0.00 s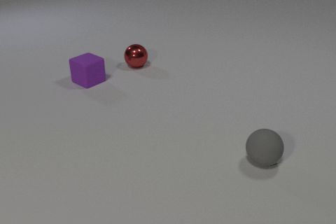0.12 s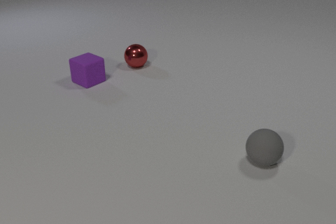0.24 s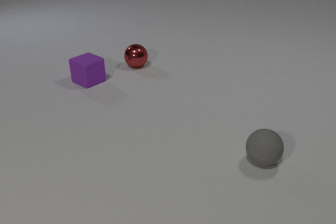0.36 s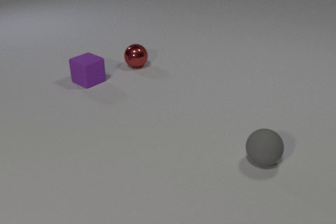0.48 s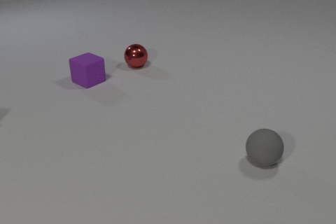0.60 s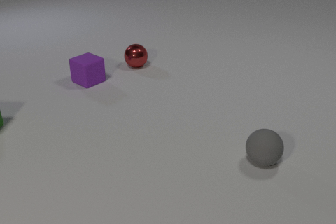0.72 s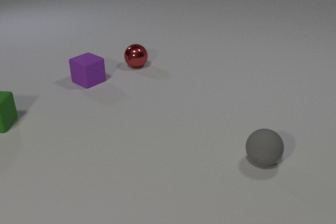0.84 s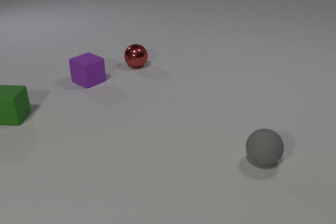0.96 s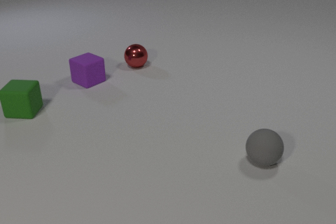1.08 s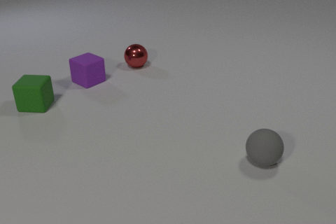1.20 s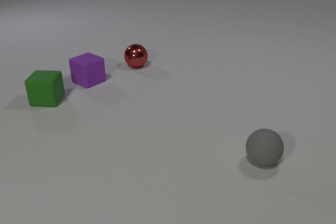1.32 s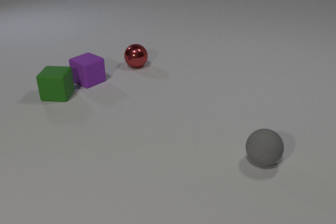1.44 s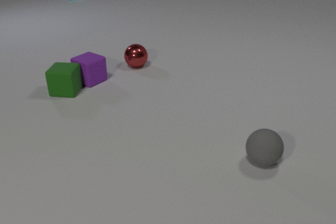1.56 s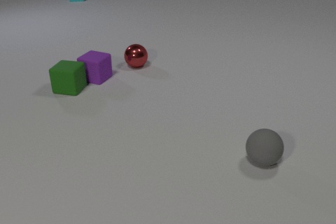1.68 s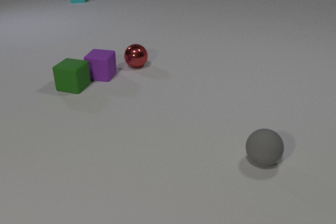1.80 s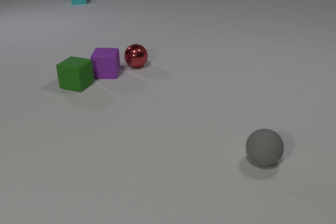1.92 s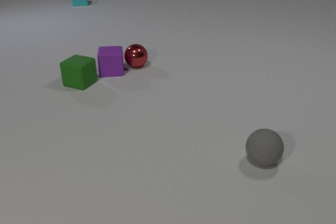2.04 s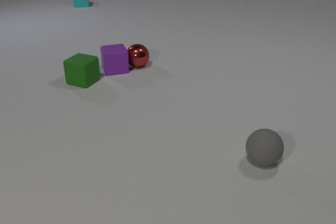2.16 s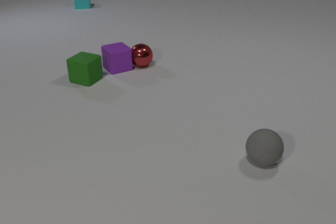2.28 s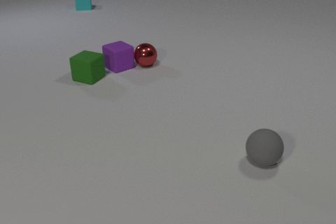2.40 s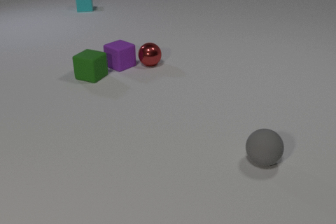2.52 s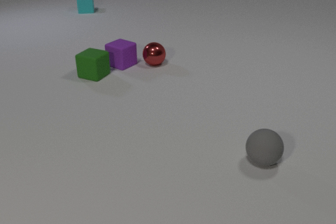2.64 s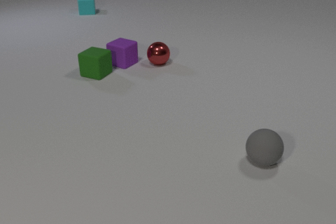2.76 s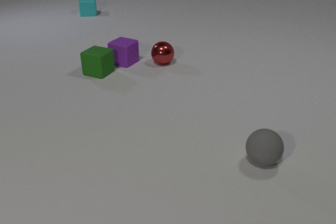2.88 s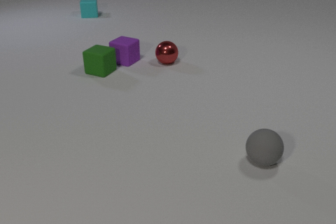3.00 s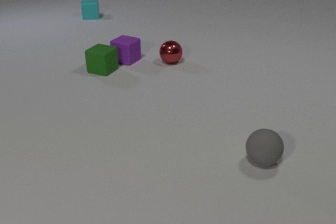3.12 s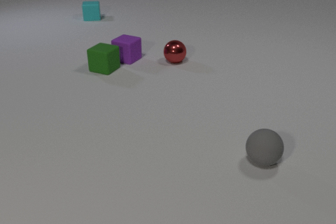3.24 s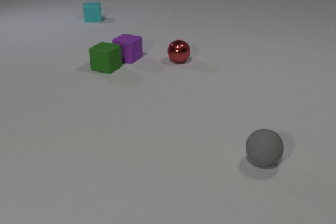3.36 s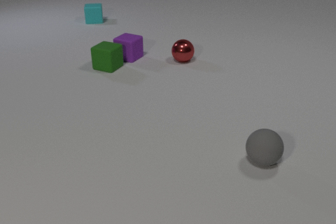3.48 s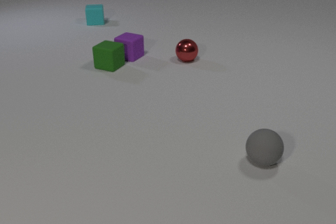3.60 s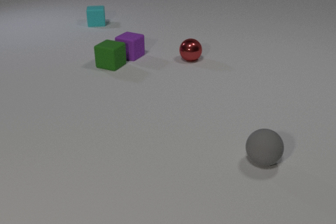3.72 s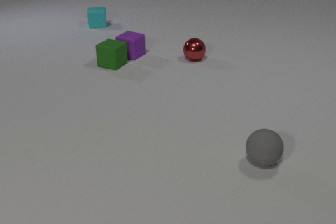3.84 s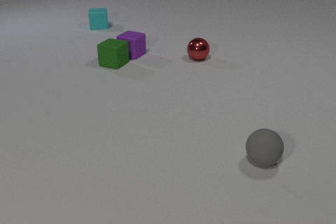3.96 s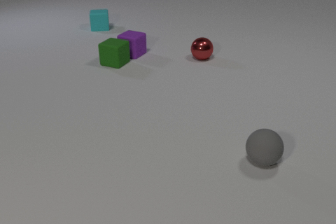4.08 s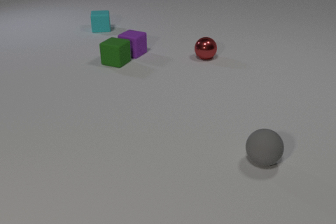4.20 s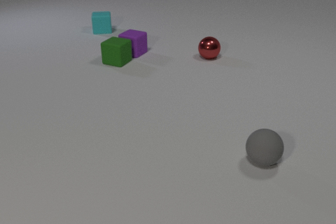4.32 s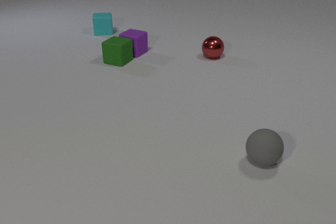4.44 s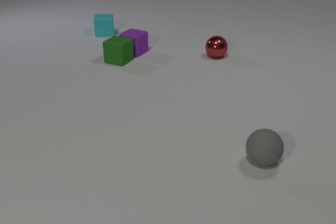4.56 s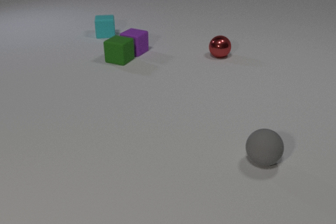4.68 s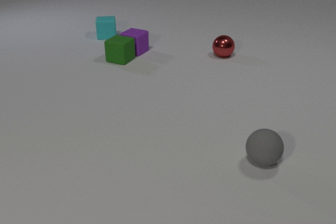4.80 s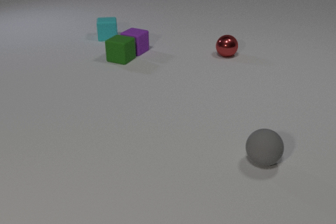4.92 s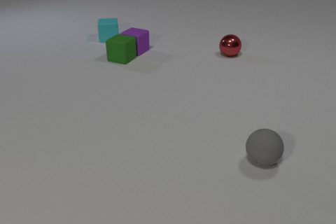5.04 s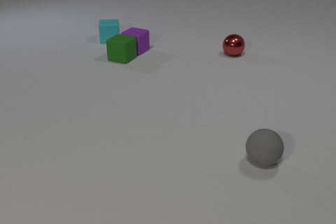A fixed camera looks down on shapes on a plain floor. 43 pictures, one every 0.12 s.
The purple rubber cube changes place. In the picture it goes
away from the camera.
The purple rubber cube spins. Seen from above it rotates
counterclockwise.
0.00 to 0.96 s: The green rubber cube comes in at the left edge, slides to the right and away from the camera.
0.96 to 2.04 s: The green rubber cube slides to the right and away from the camera, spins clockwise seen from above by about 15 degrees, its near face sliding to the left. The purple rubber cube slides to the right and away from the camera, spins counterclockwise seen from above by about 60 degrees, its near face sliding to the right. The cyan rubber cube comes in at the top edge, slides toward the camera. The green rubber cube and the purple rubber cube collide. The purple rubber cube and the red metal sphere collide.
2.04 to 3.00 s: The green rubber cube slides away from the camera and to the right. The purple rubber cube slides away from the camera and to the right, spins counterclockwise seen from above by about 45 degrees, its near face sliding to the right. The red metal sphere rolls to the right. The cyan rubber cube slides toward the camera.
3.00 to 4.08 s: The green rubber cube slides away from the camera and to the right. The purple rubber cube slides away from the camera. The red metal sphere rolls to the right. The cyan rubber cube slides toward the camera.
4.08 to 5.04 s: The green rubber cube slides away from the camera and to the right. The purple rubber cube slides away from the camera. The red metal sphere rolls to the right and away from the camera. The cyan rubber cube slides toward the camera.
How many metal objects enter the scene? 0.
How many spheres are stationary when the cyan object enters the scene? 2.
What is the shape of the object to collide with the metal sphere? cube.
